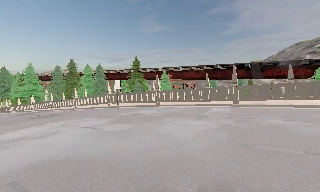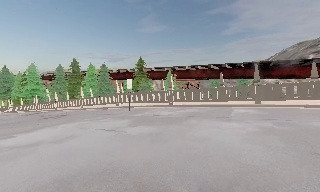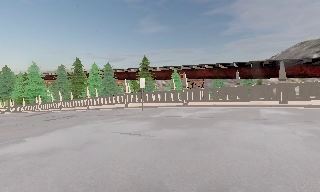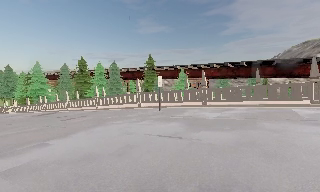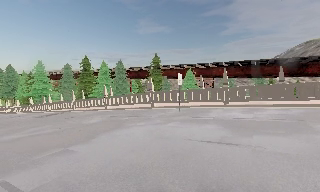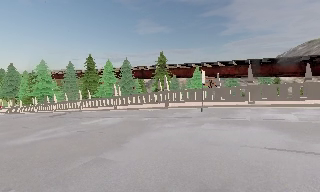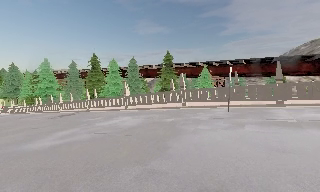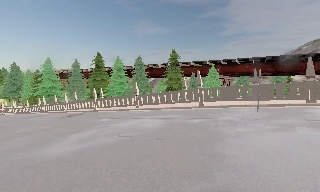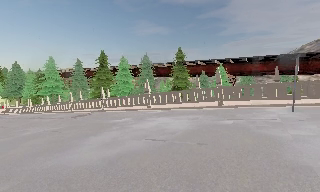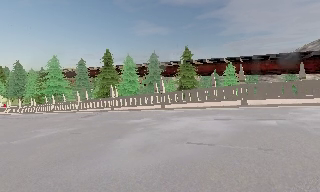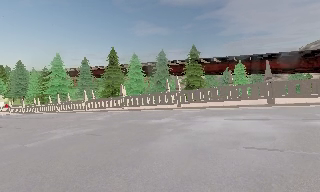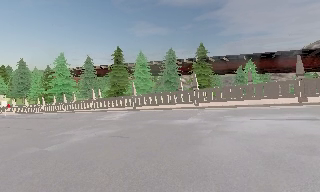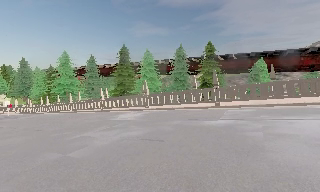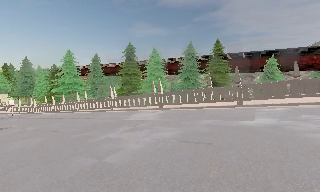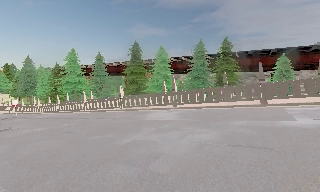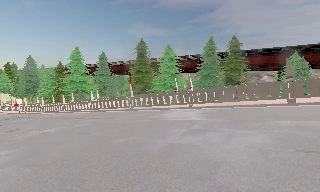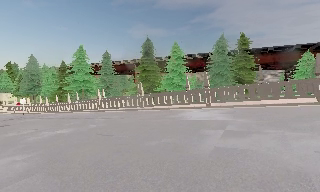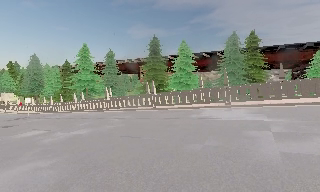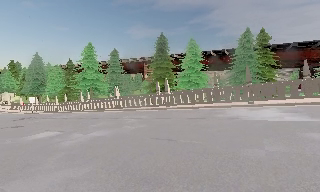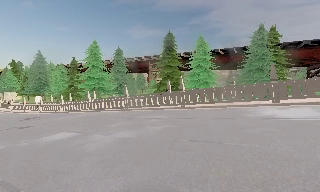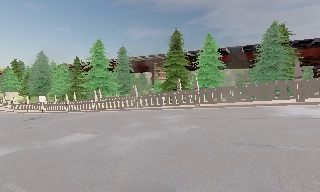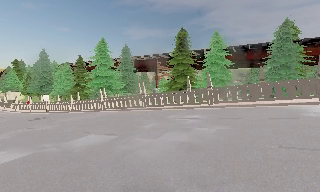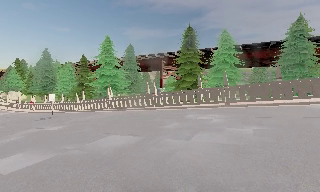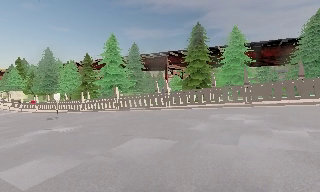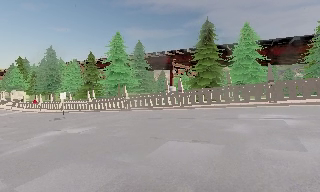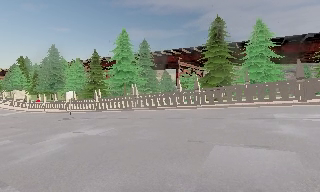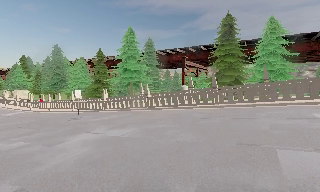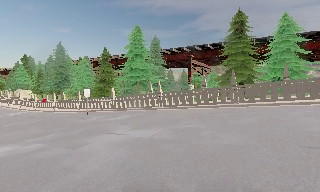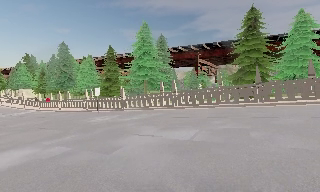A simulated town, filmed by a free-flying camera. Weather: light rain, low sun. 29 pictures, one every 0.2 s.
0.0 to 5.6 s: The camera travels to its left and forward, about 40 m, so close, fixed things drift to the right.
The film runs forward here.
